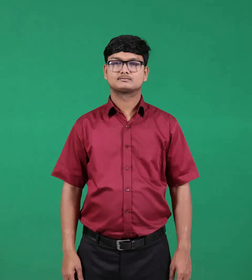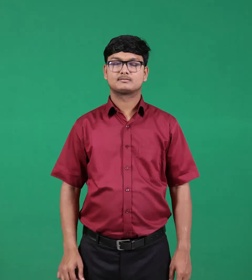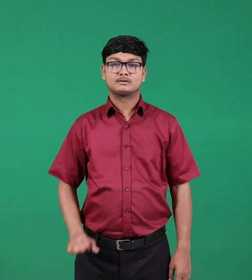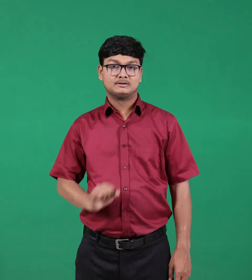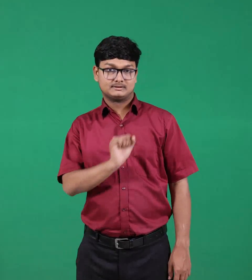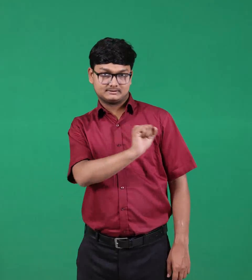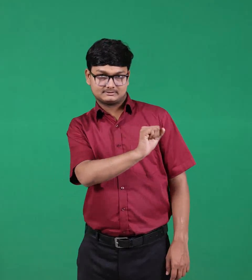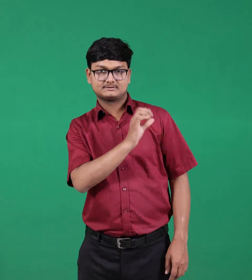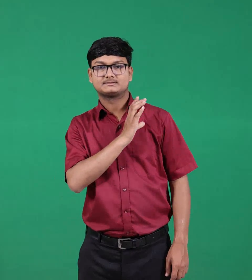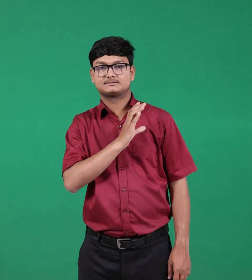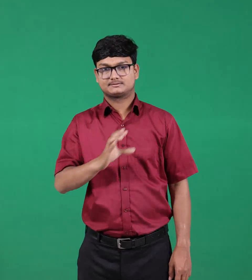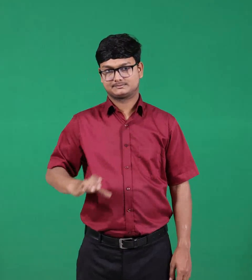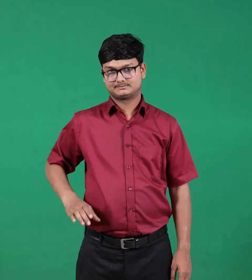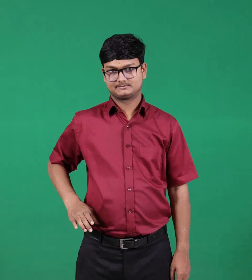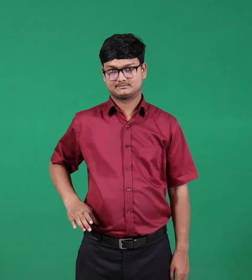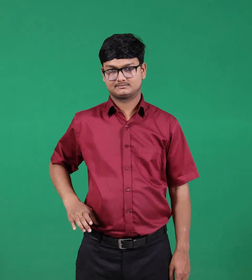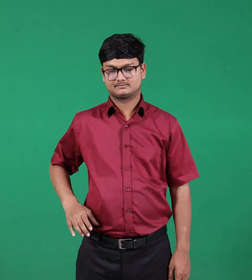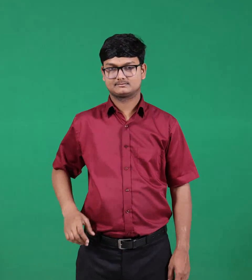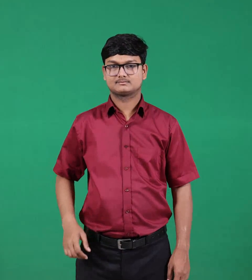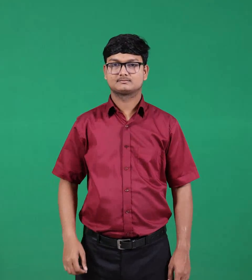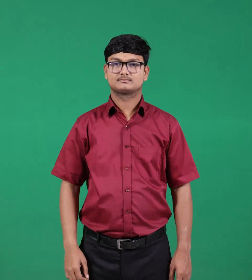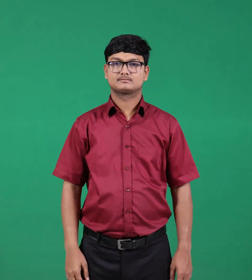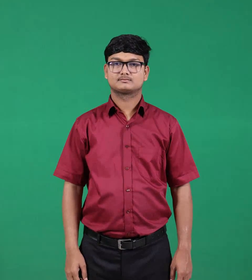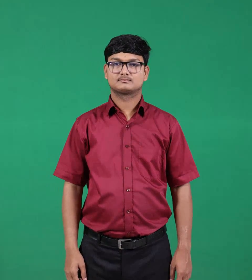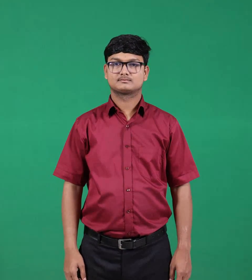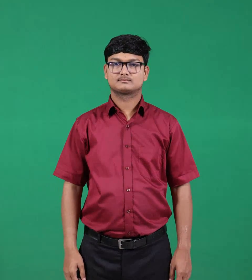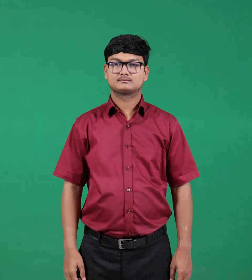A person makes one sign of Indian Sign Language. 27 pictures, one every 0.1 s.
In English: christ's
